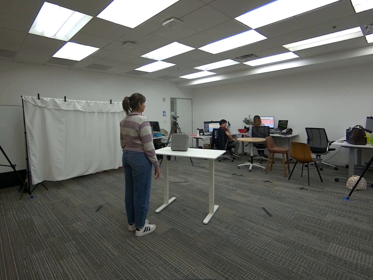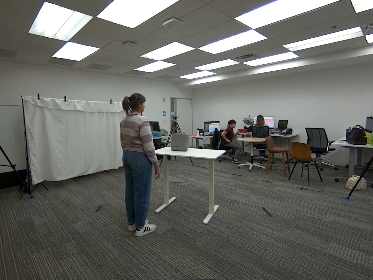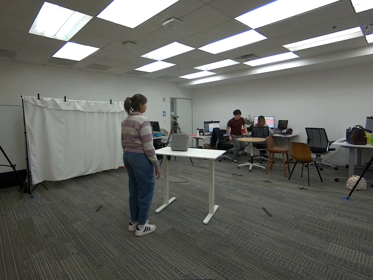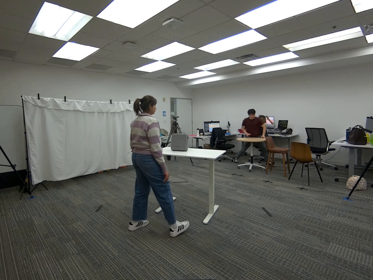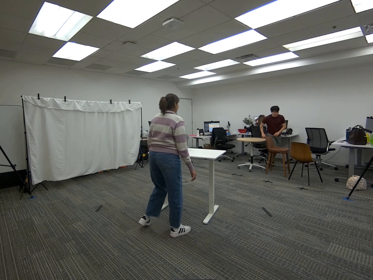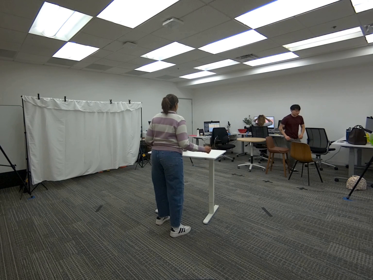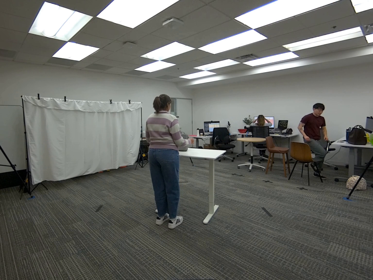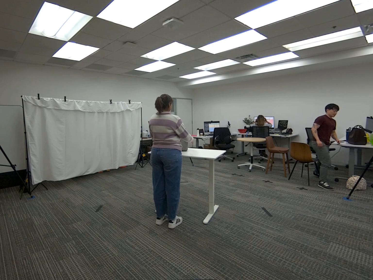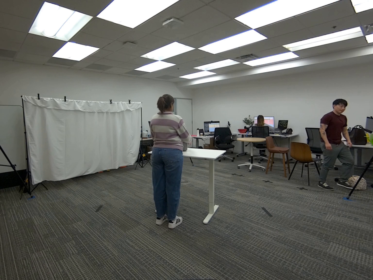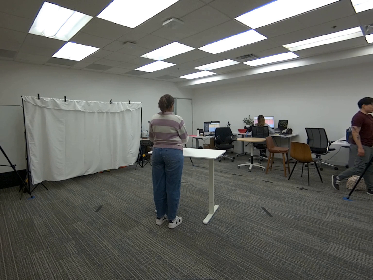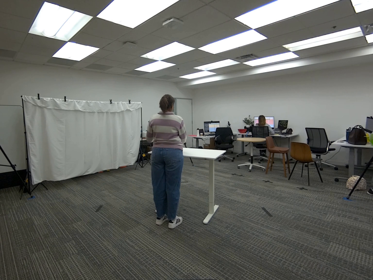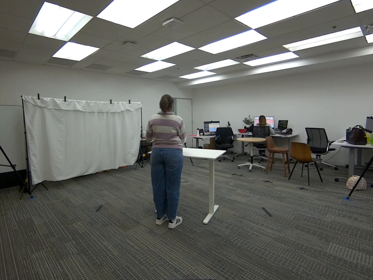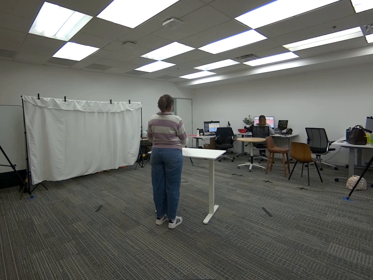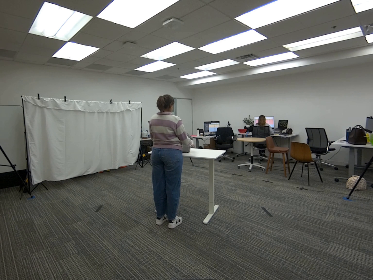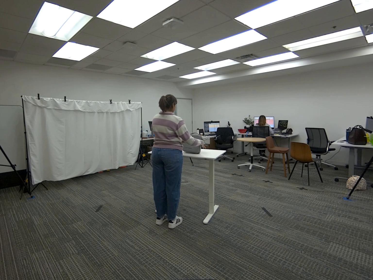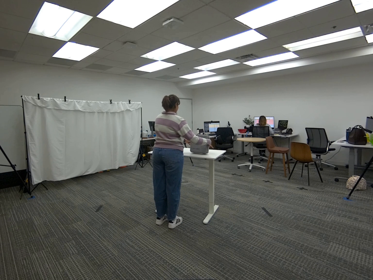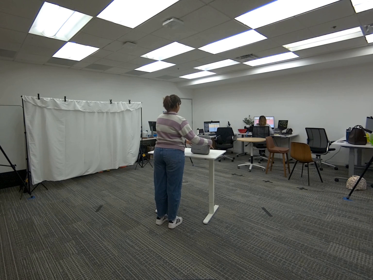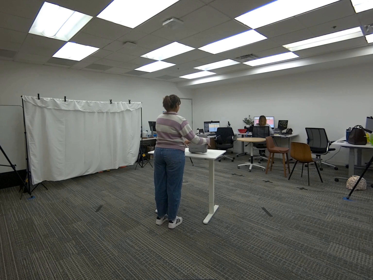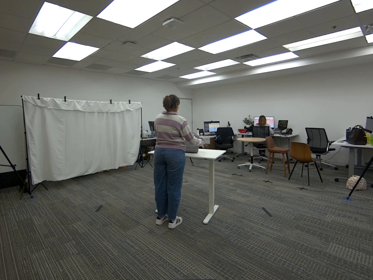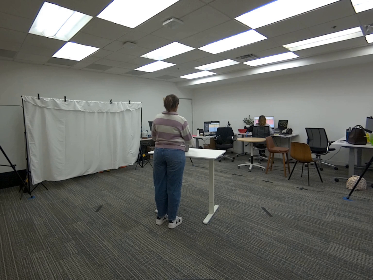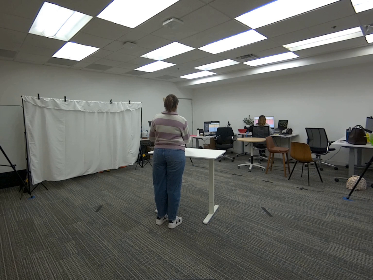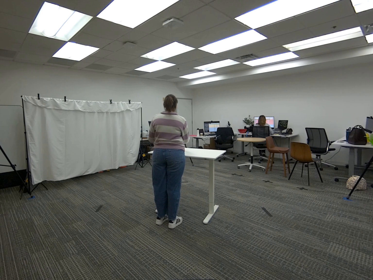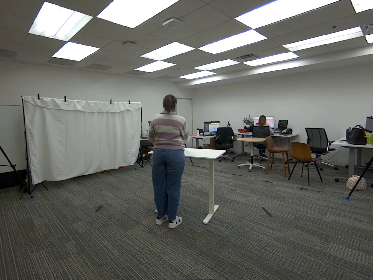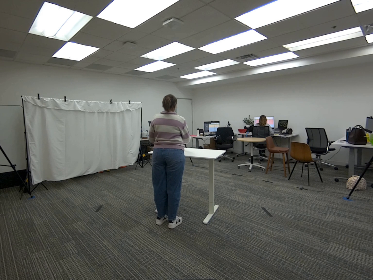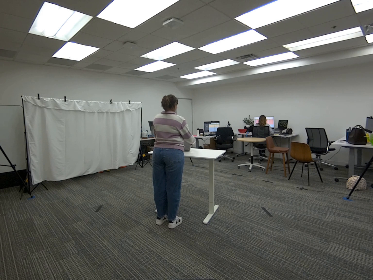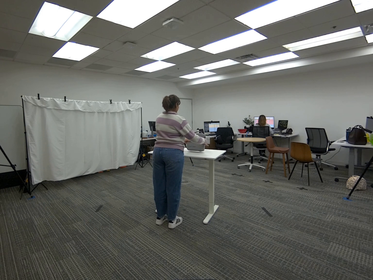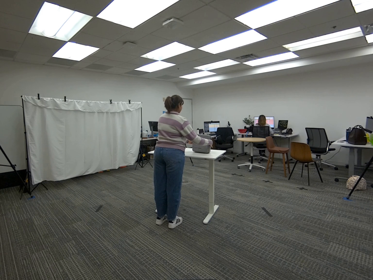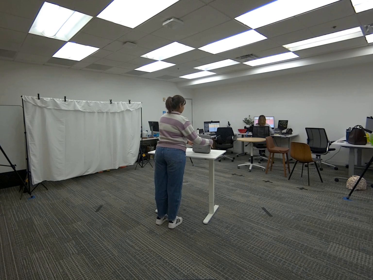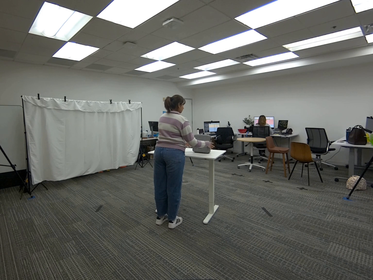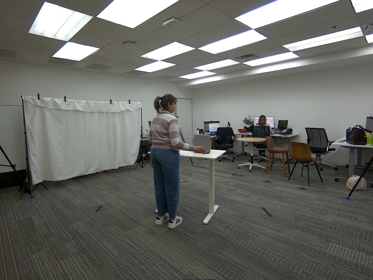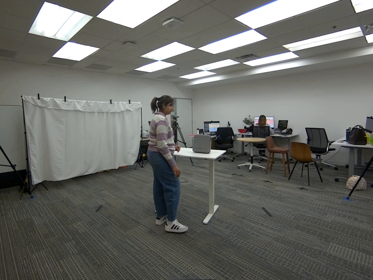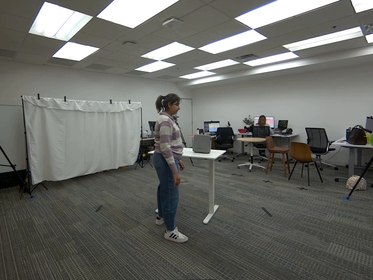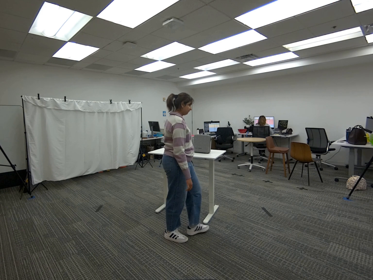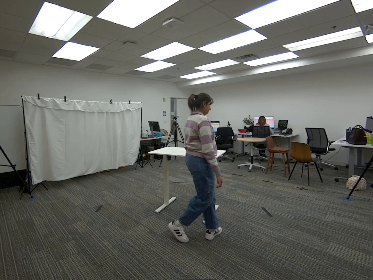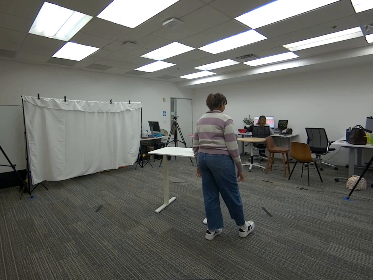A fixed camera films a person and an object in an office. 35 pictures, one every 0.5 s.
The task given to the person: Walk over to the gray case on top of the white desk. Use both hands to hold onto the case on the table, and slide the case side to side until end of sequence.
